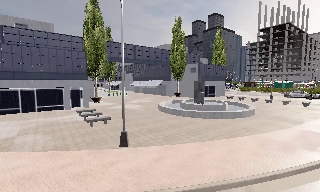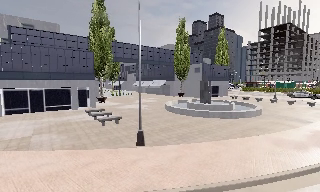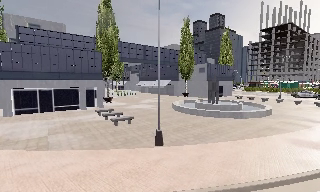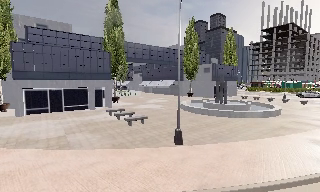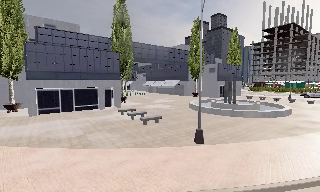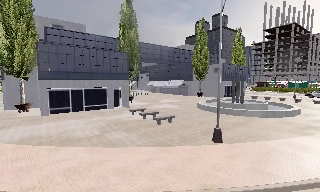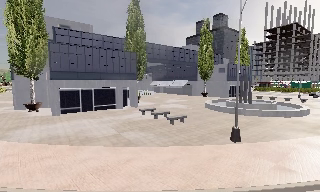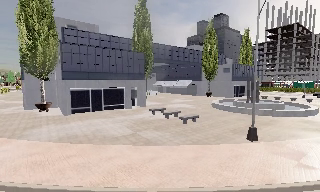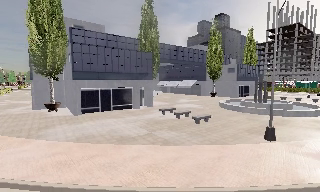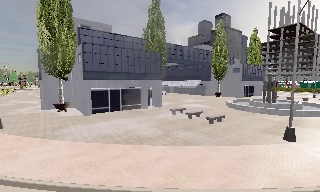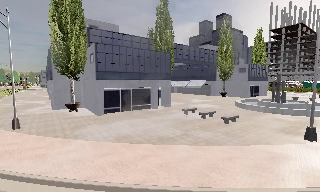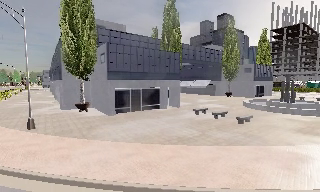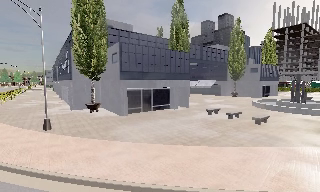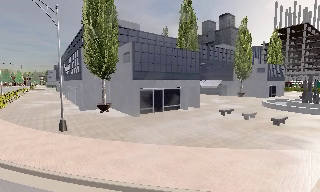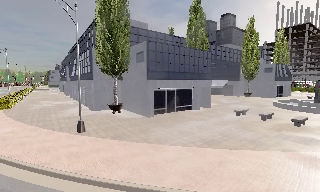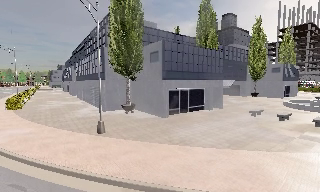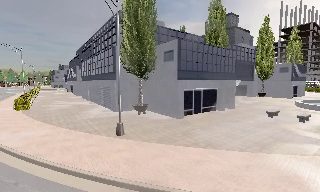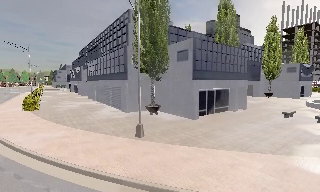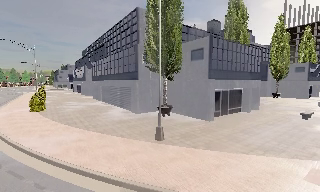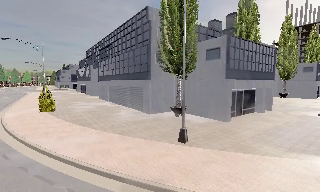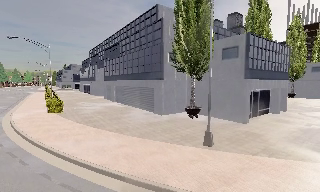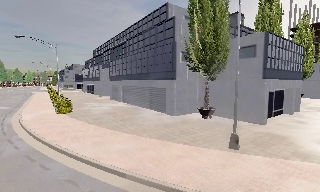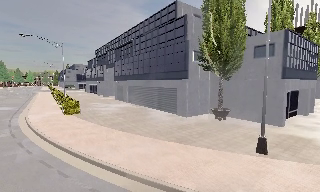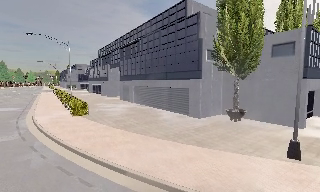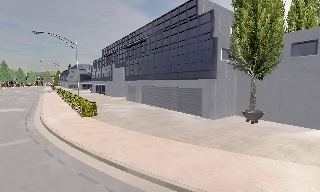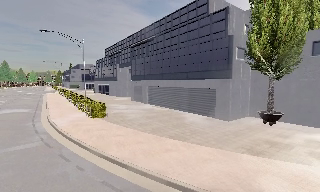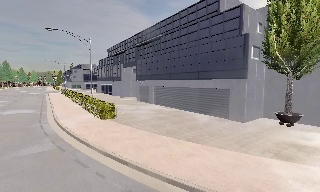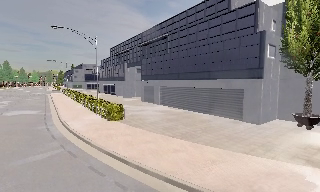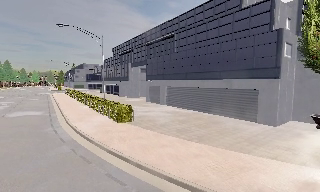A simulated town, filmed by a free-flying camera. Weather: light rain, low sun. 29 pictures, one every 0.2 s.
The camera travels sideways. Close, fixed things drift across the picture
to the right.
0.0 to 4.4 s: The camera travels to its left, about 25 m, so close, fixed things drift to the right.
4.4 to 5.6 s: The camera travels to its left and forward, about 6 m, so close, fixed things drift to the right.
The film runs forward here.
